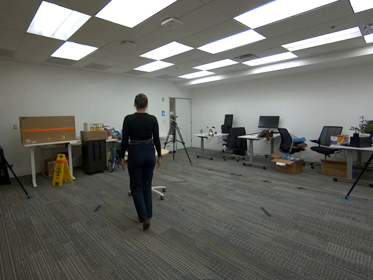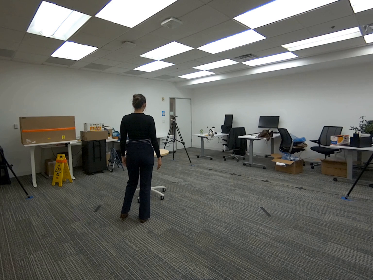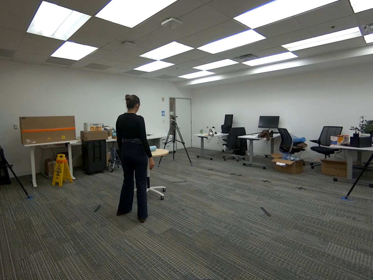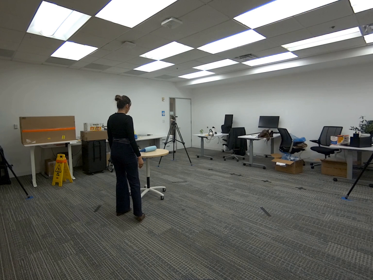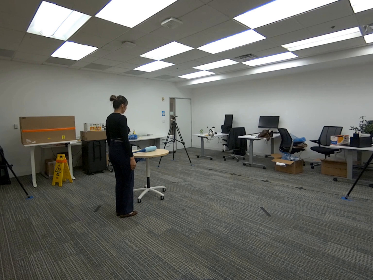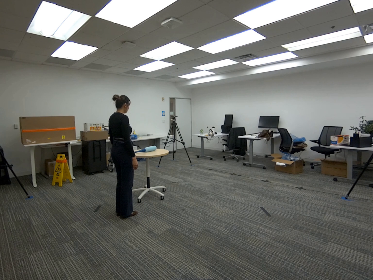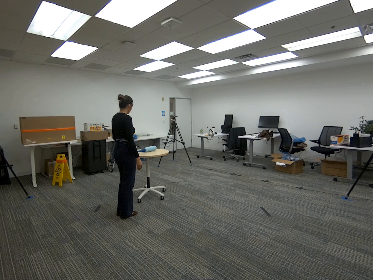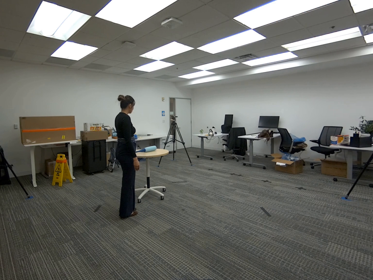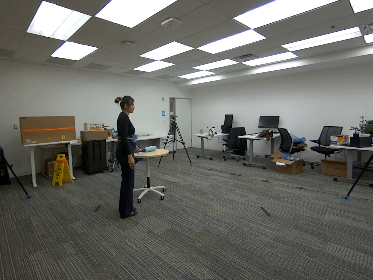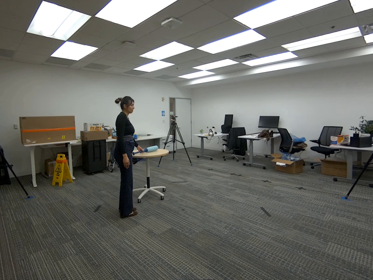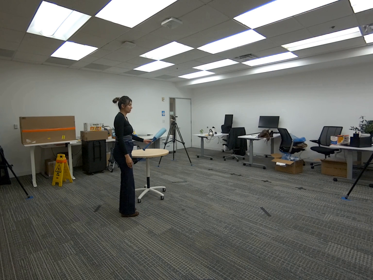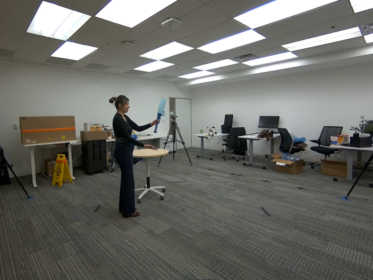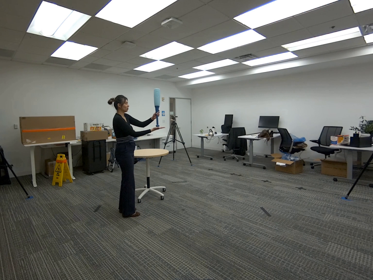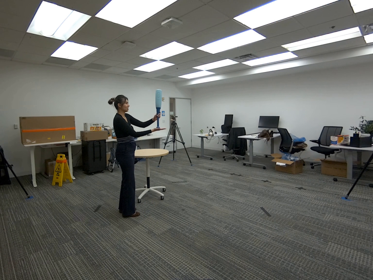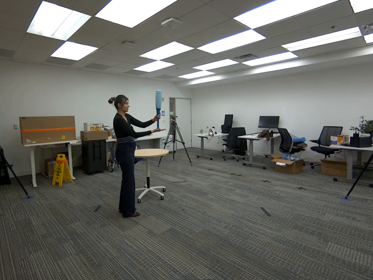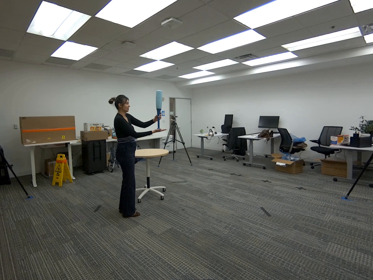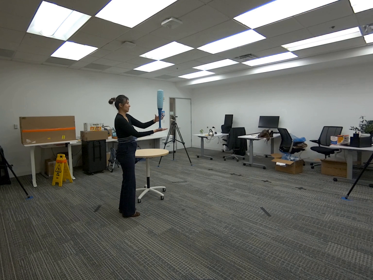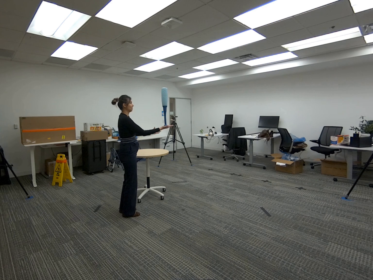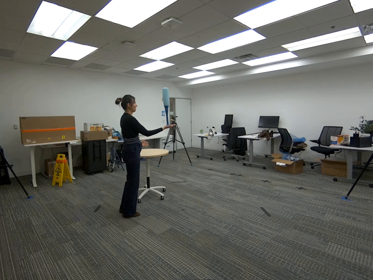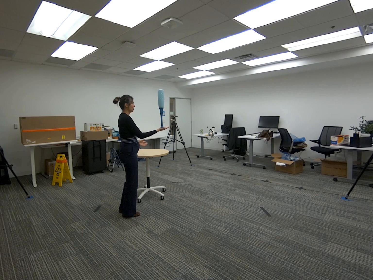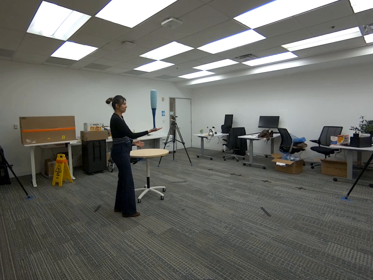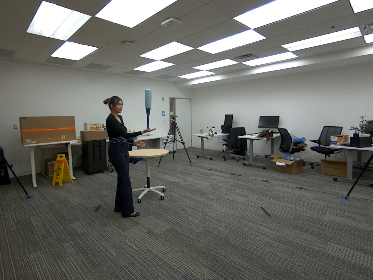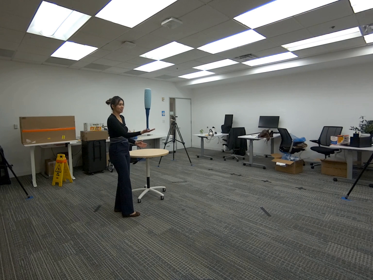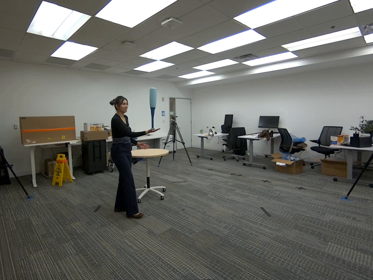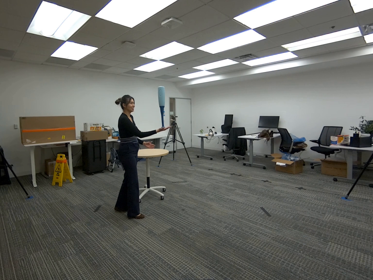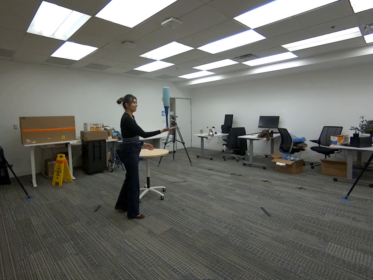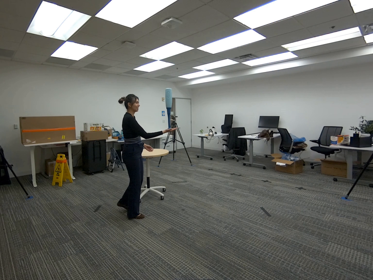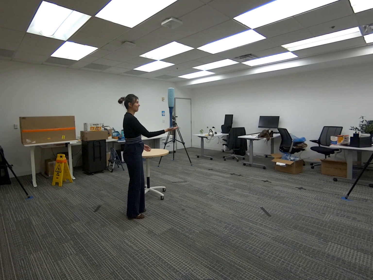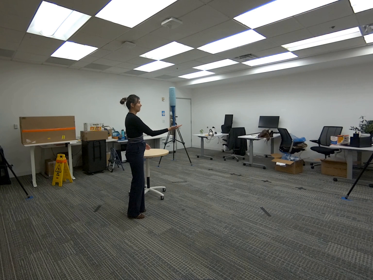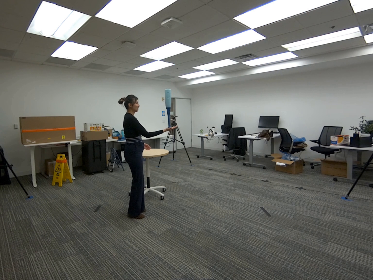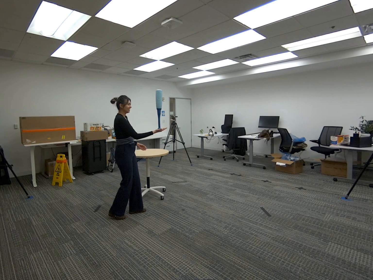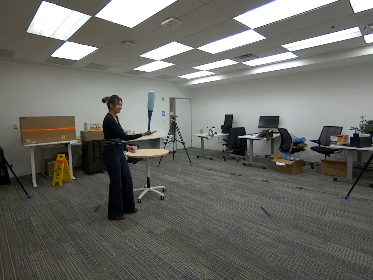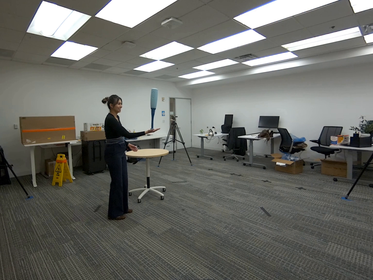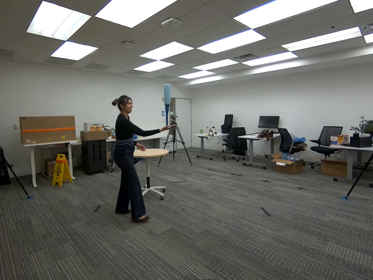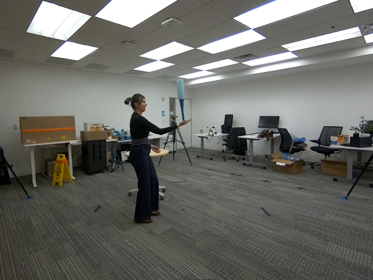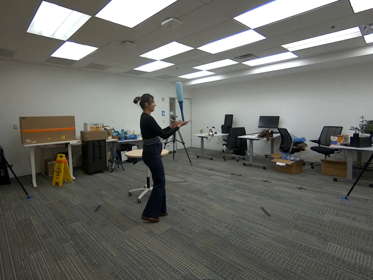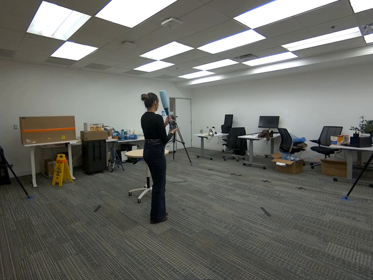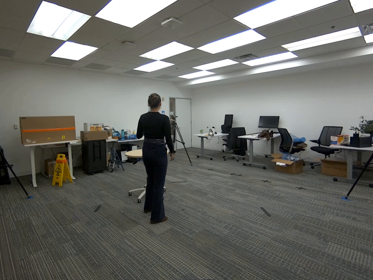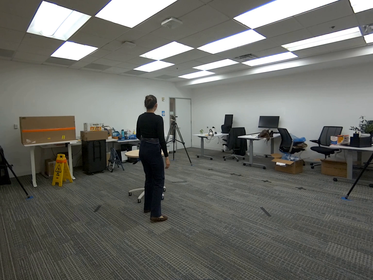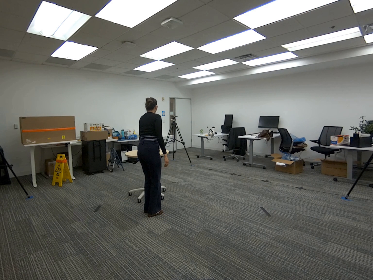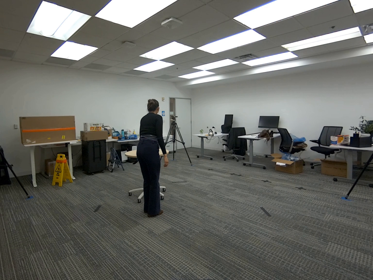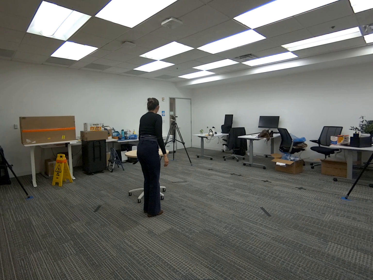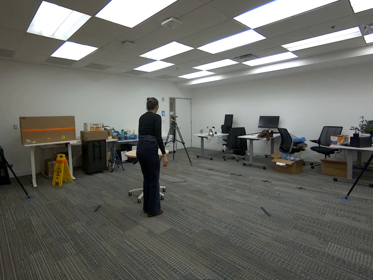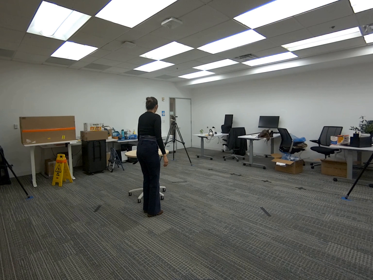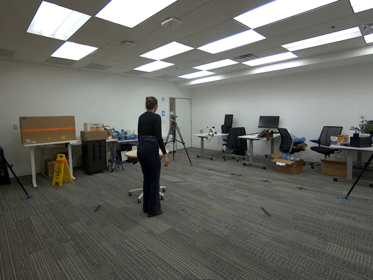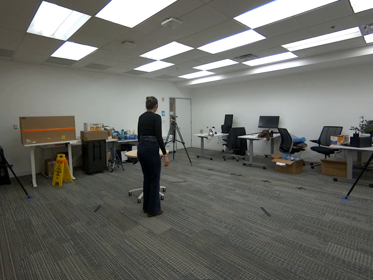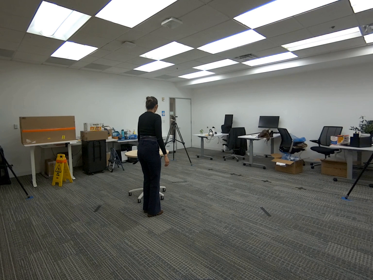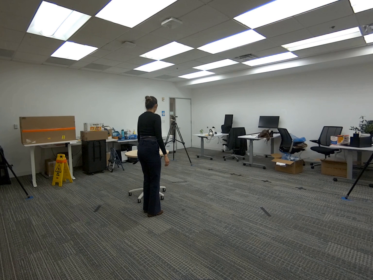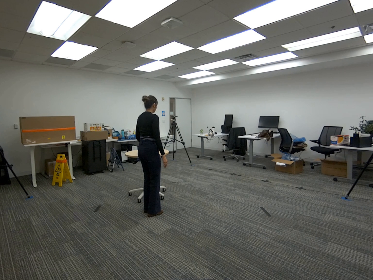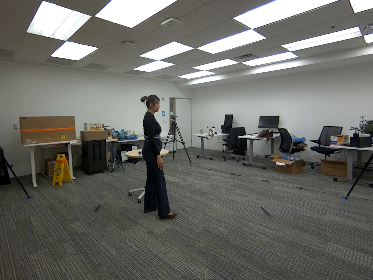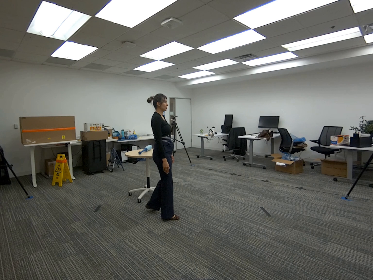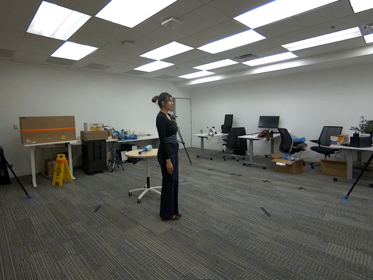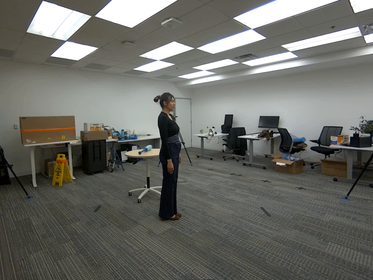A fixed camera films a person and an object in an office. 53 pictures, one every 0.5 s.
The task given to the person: Walk over to the baseball bat on the round table and pick up the base ballusing one hand and proceed to balance the bat on your palm. Place the bat down on the round table when complete.
